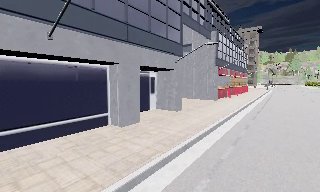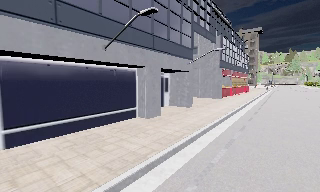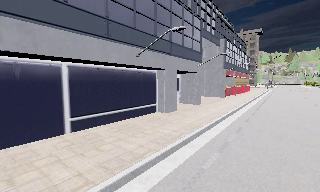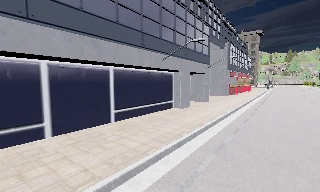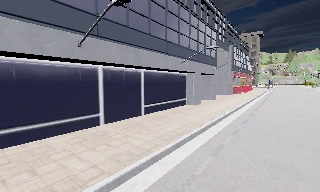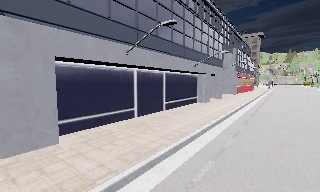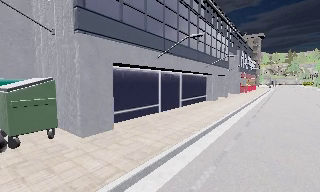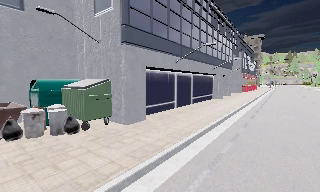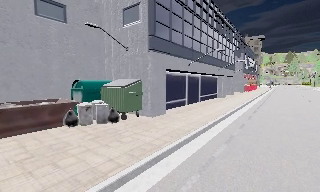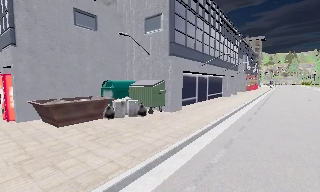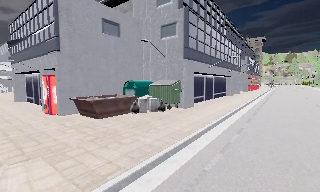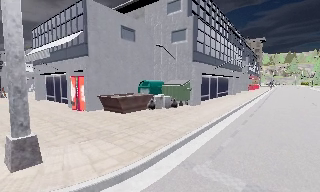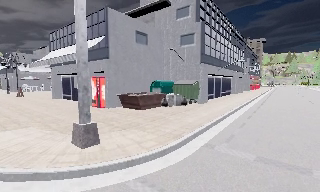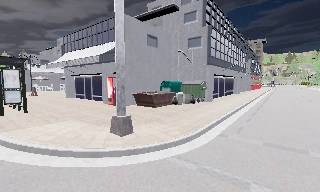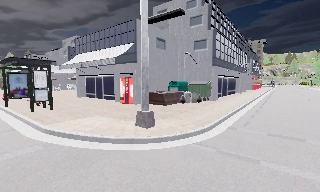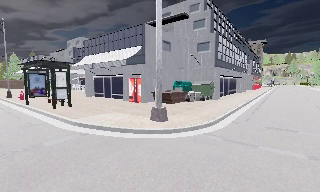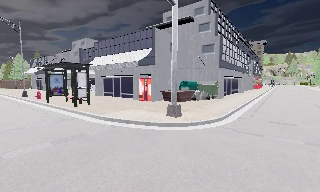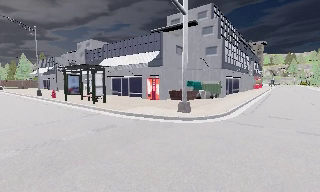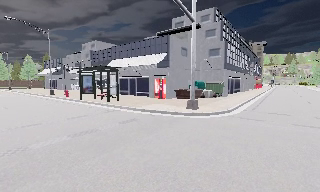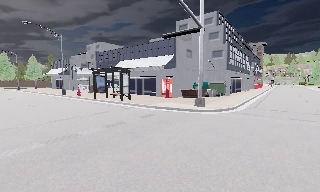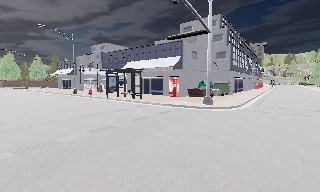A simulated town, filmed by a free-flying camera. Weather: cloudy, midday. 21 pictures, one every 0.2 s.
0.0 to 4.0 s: The camera travels backward and to its left, about 30 m, so what stands in front gets smaller.
The film runs forward here.
